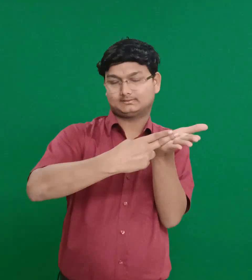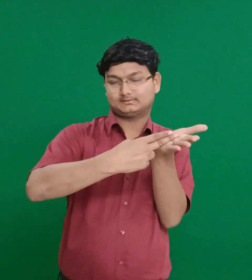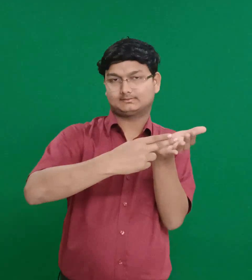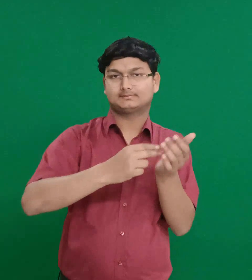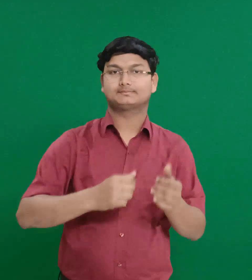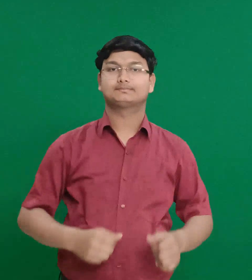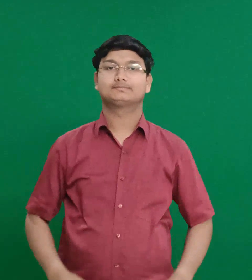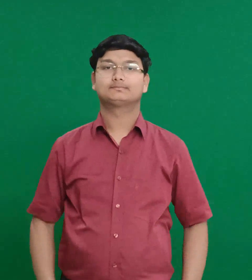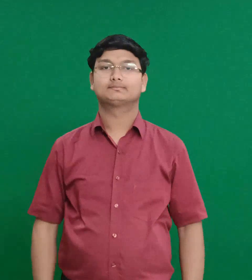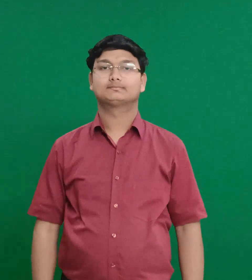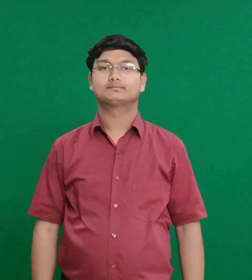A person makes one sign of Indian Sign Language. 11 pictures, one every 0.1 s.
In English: hegai
